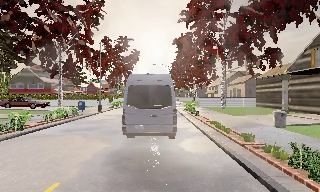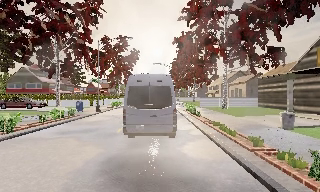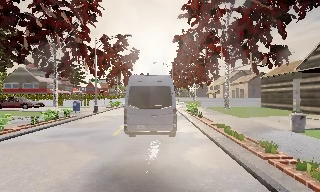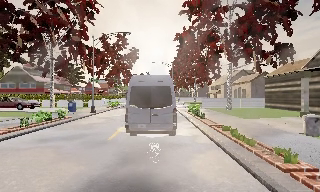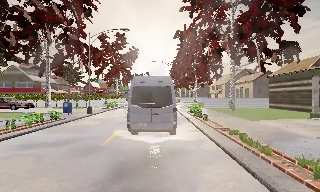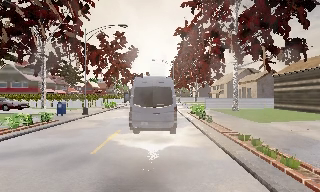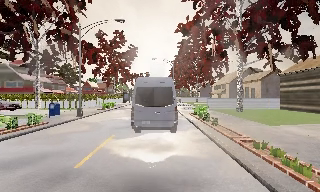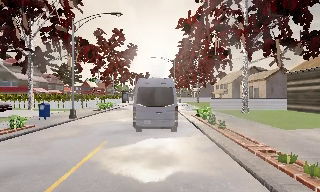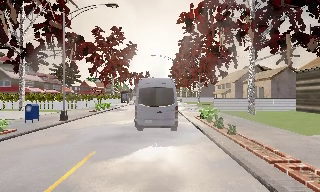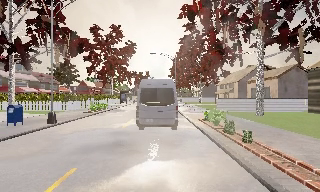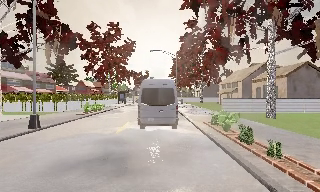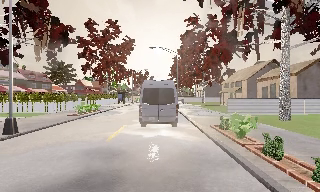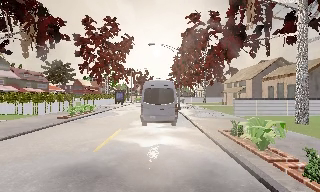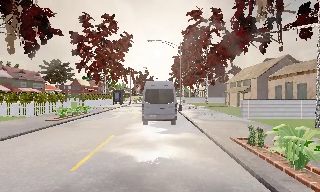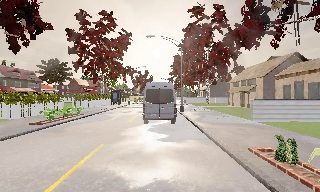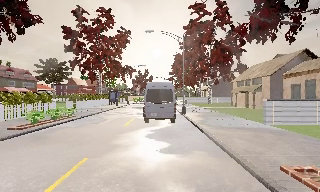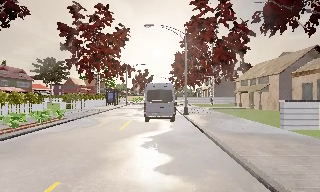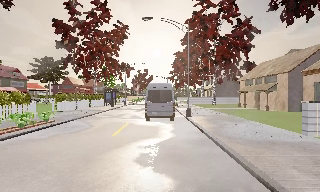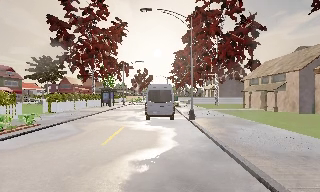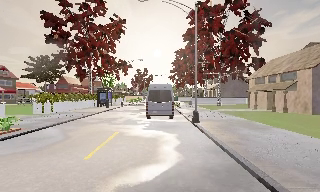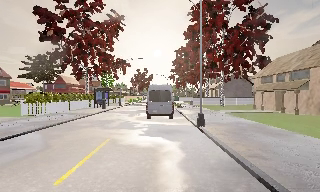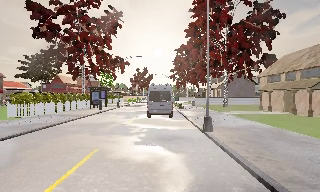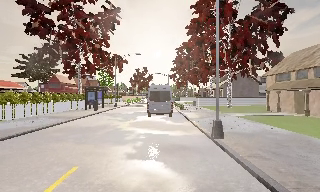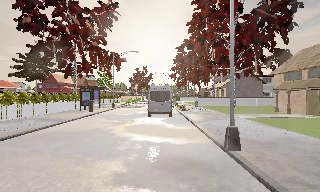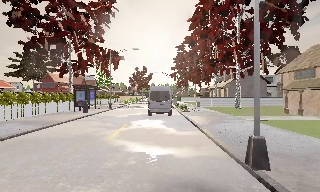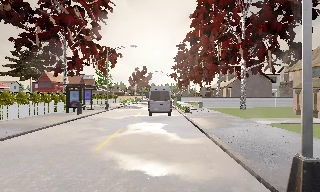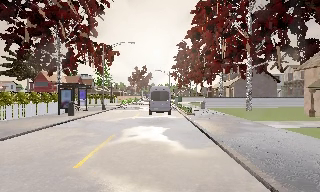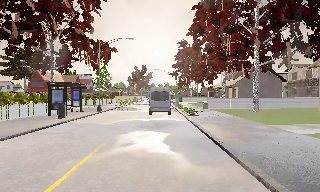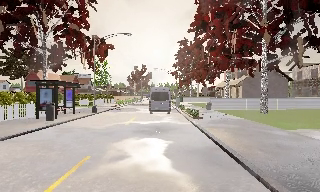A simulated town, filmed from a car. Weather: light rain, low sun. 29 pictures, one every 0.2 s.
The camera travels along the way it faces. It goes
forward.
0.0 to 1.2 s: The camera travels forward, about 4.5 m, so what stands in front looms larger. It gains speed.
1.2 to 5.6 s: The camera travels forward, about 25 m, so what stands in front looms larger.
The film runs forward here.
